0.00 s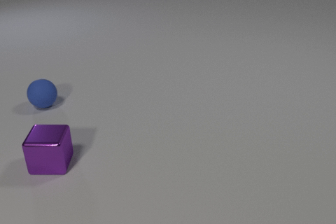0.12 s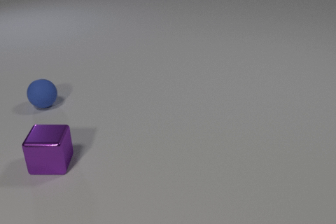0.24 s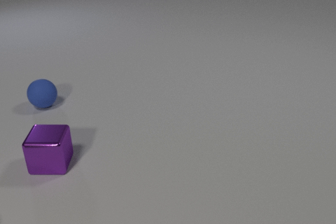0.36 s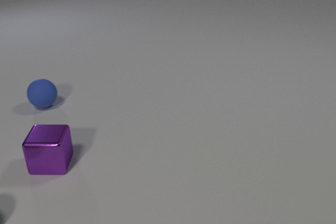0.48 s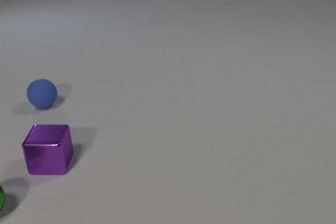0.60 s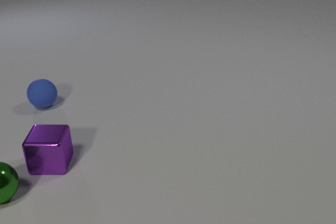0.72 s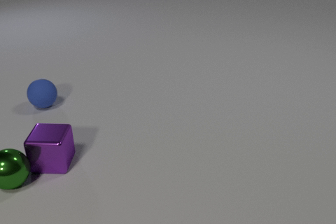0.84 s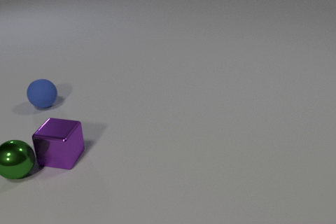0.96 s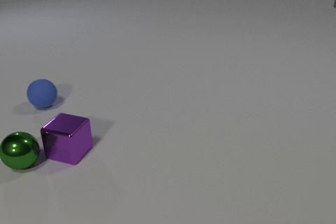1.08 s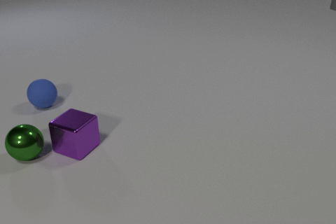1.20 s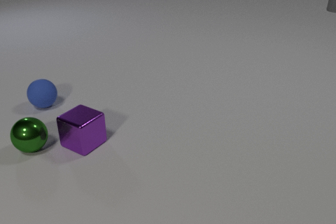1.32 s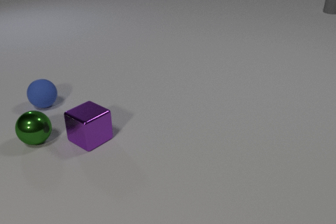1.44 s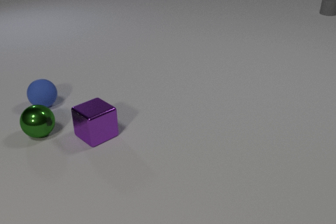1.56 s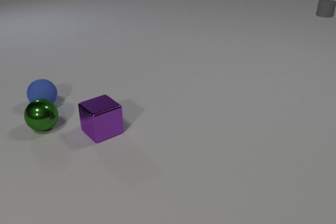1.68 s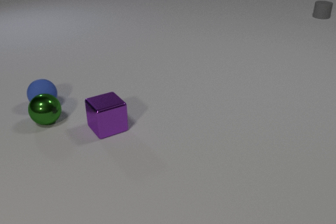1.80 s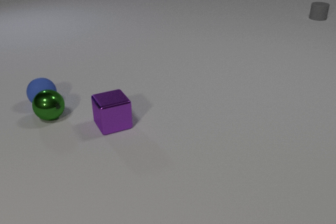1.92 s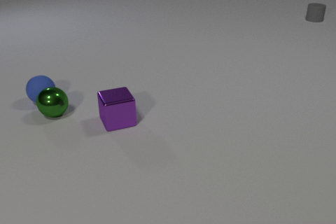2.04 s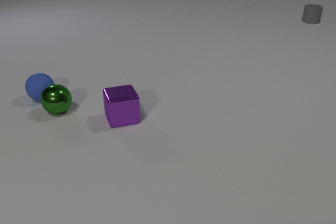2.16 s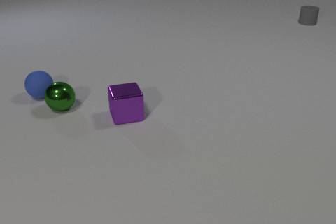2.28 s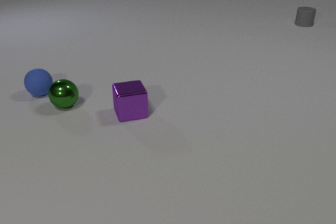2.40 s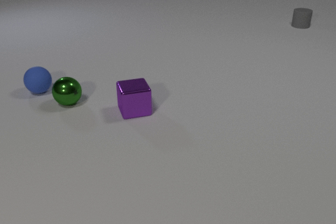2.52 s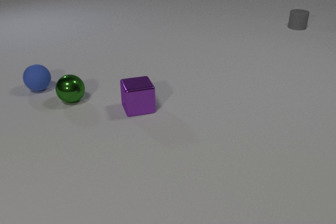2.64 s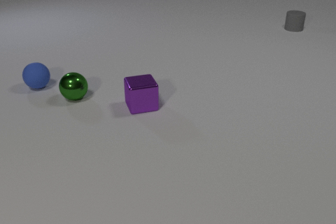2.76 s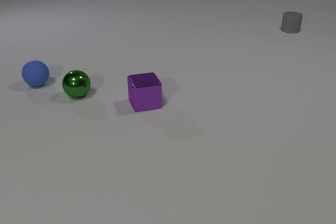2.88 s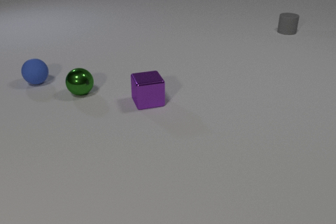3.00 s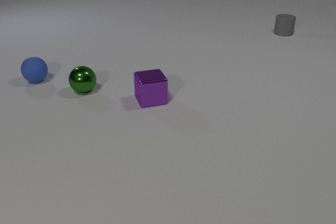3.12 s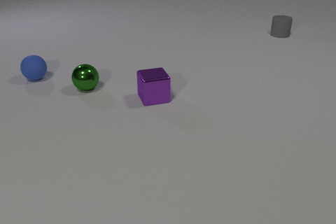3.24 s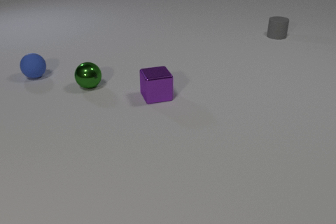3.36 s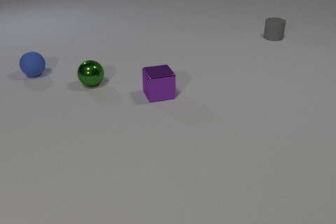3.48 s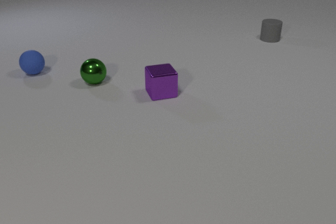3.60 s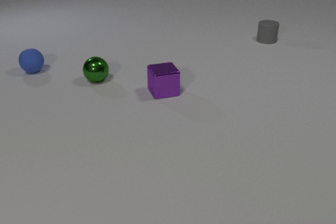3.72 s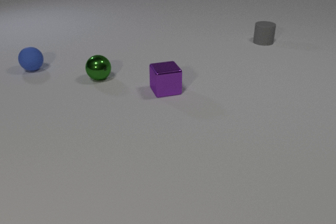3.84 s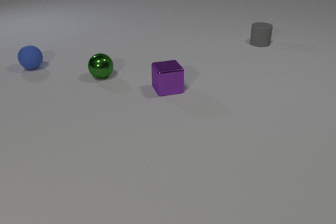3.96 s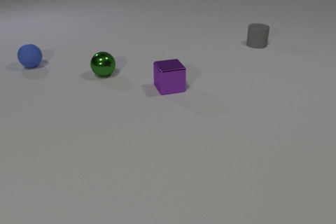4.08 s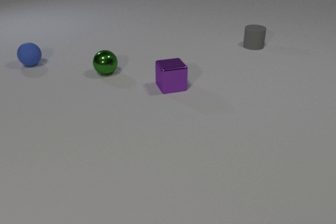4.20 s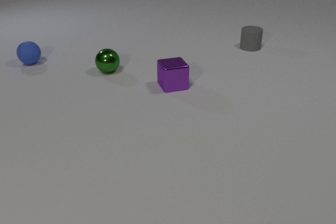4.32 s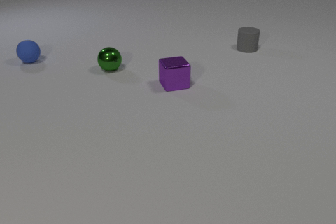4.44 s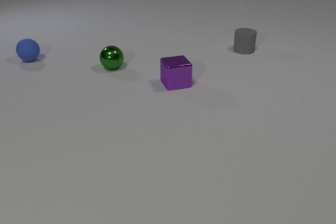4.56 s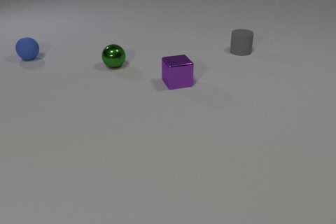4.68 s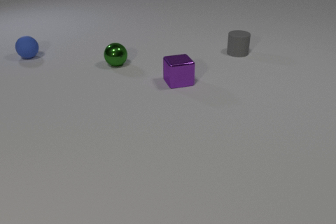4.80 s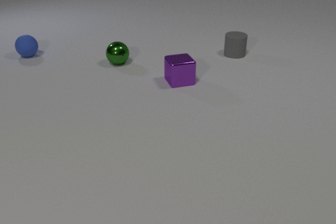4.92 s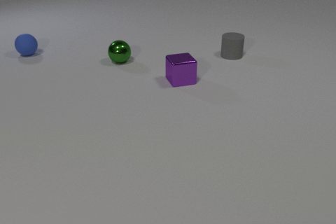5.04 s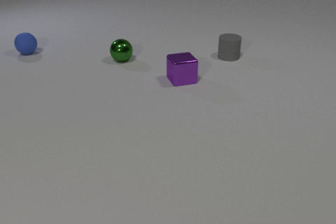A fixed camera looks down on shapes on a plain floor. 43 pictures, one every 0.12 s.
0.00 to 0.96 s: The green metal sphere comes in at the left edge, rolls away from the camera and to the right. The purple metal cube slides to the right and away from the camera. The gray rubber cylinder comes in at the right edge, slides toward the camera. The green metal sphere and the purple metal cube collide.
0.96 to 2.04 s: The green metal sphere rolls away from the camera and to the right. The purple metal cube slides to the right and away from the camera, spins so that its near face slides to the left, clockwise seen from above. The gray rubber cylinder slides toward the camera and to the left. The blue rubber sphere rolls away from the camera. The green metal sphere and the blue rubber sphere collide.
2.04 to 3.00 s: The green metal sphere rolls away from the camera and to the right. The purple metal cube slides away from the camera and to the right. The gray rubber cylinder slides toward the camera and to the left. The blue rubber sphere rolls away from the camera.
3.00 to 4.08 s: The green metal sphere rolls away from the camera and to the right. The purple metal cube slides away from the camera and to the right. The gray rubber cylinder slides toward the camera and to the left. The blue rubber sphere rolls away from the camera.
4.08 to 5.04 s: The green metal sphere rolls away from the camera and to the right. The purple metal cube slides away from the camera and to the right. The gray rubber cylinder slides toward the camera and to the left. The blue rubber sphere rolls away from the camera.
Are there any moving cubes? yes.
How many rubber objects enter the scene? 1.
What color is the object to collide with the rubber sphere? green.
